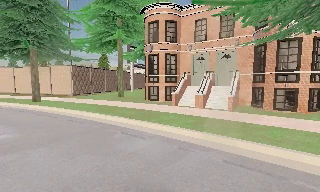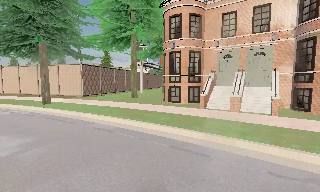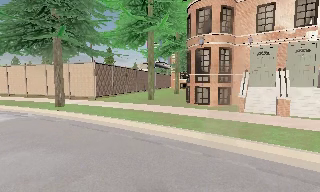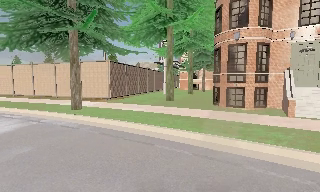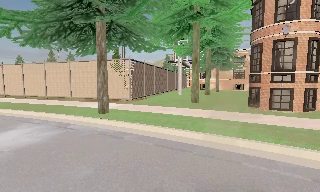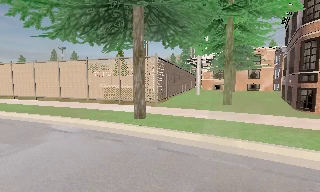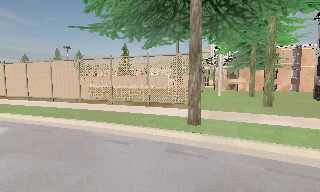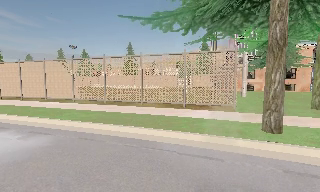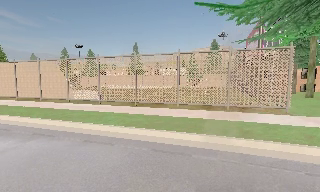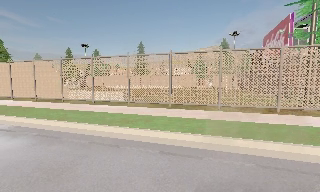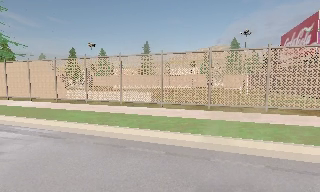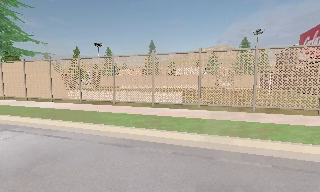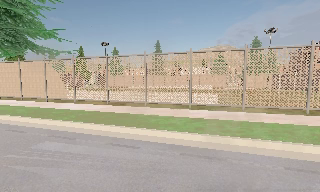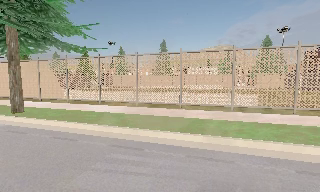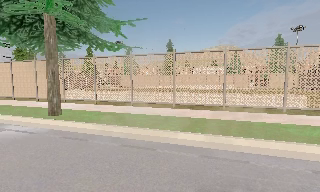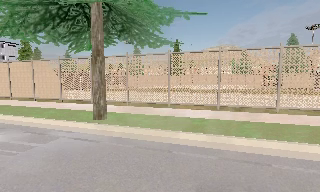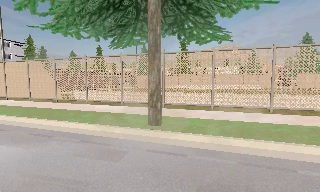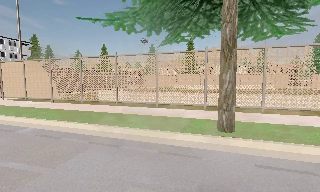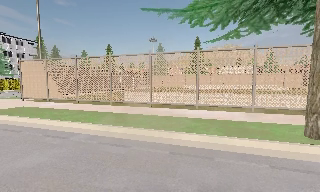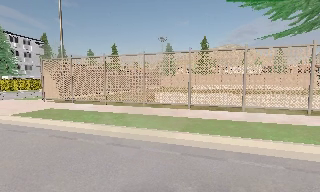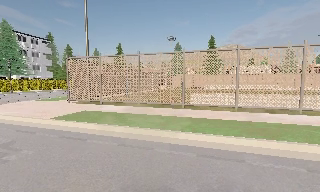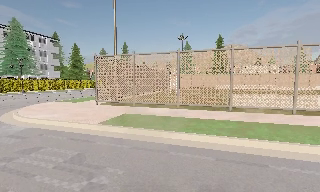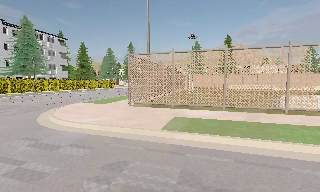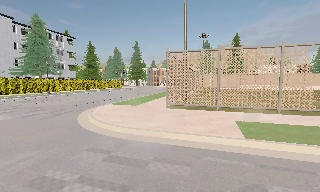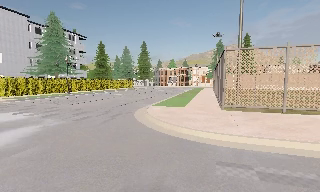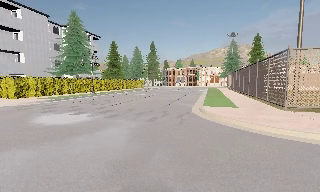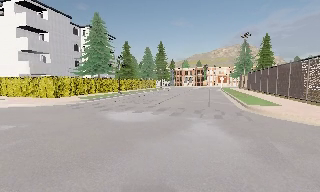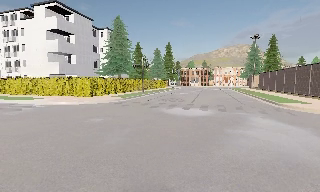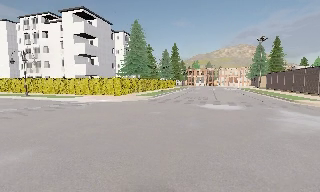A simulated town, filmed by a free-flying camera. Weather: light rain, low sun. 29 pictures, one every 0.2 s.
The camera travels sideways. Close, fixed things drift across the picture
to the right.
0.0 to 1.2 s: The camera travels to its left and forward, about 12 m, so close, fixed things drift to the right.
1.2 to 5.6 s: The camera travels to its left, about 50 m, so close, fixed things drift to the right.
The film runs forward here.
